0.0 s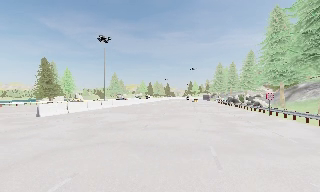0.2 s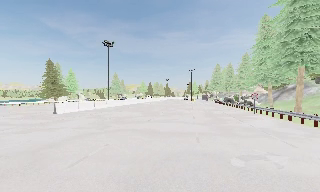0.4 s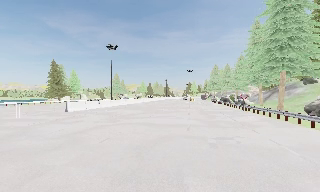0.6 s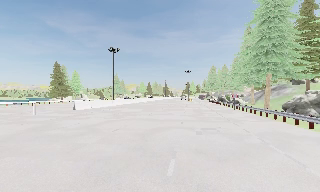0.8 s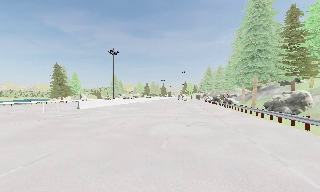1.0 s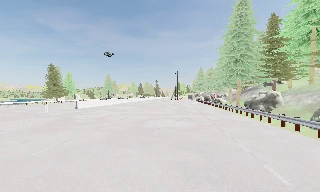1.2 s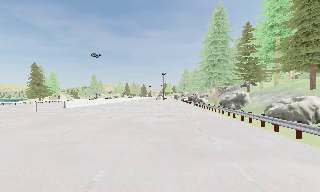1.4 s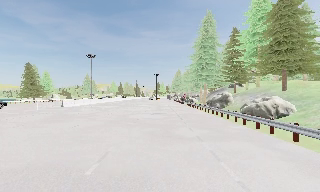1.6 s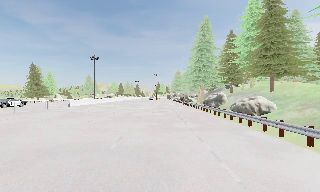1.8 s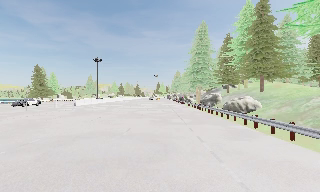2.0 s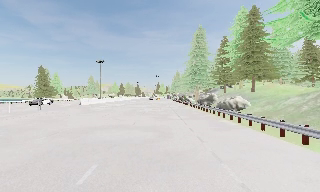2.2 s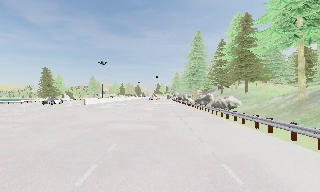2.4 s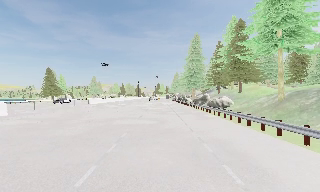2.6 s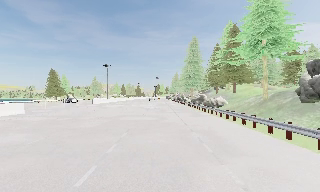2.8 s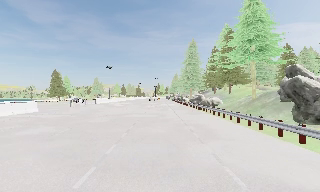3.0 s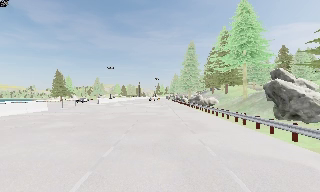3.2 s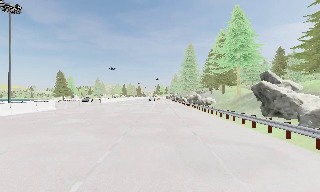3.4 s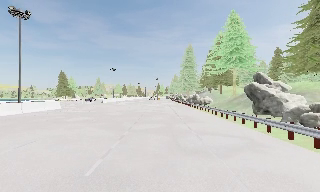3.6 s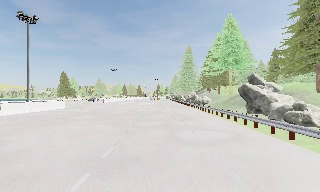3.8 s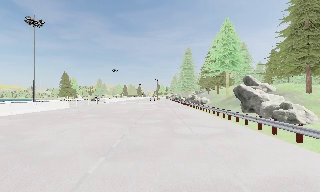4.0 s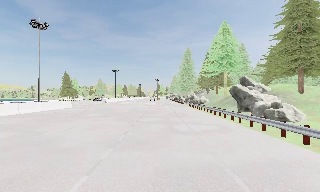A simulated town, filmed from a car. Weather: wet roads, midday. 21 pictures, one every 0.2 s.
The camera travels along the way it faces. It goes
backward.
0.0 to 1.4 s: The camera swings to its right by about 10 degrees, and the scene slides to the left. It travels backward, about 14 m, so what stands in front gets smaller.
1.4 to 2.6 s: The camera travels backward, about 12 m, so what stands in front gets smaller.
2.6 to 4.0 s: The camera travels backward, about 9 m, so what stands in front gets smaller. It loses speed.
The film runs backward here.
